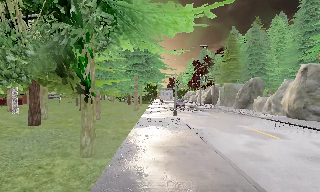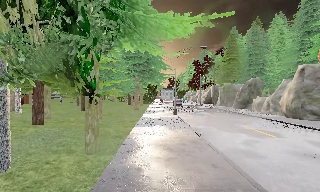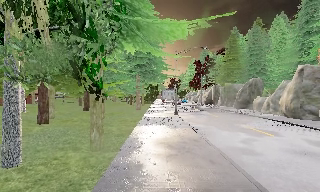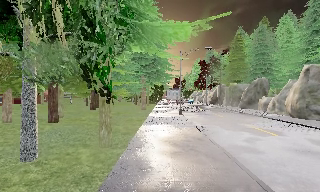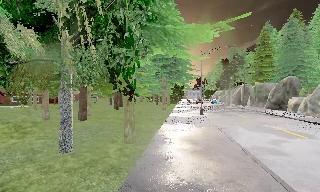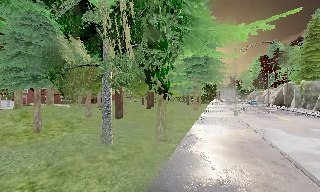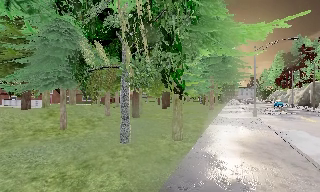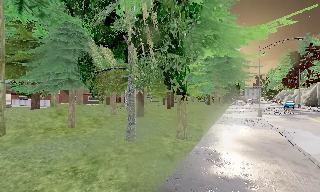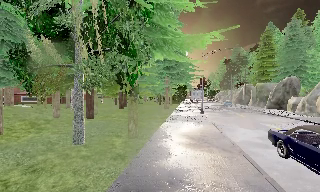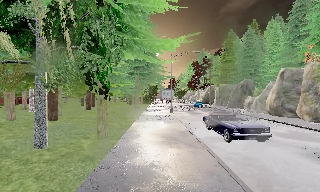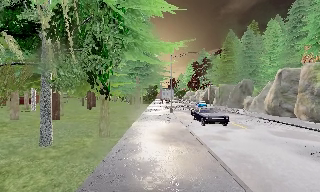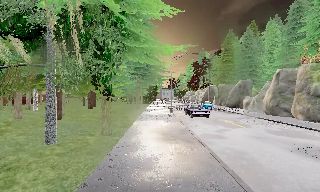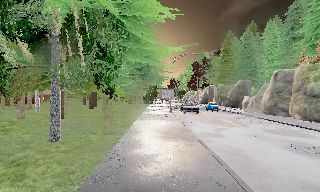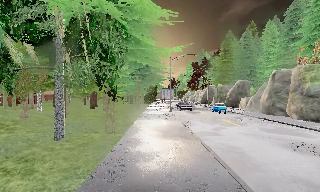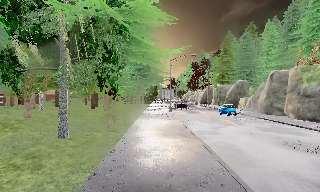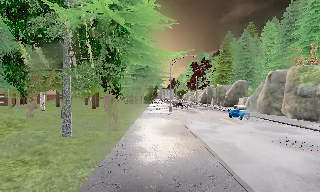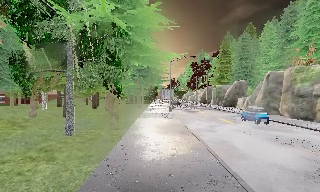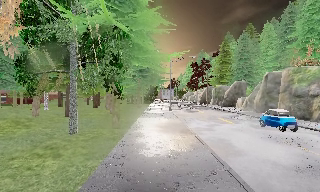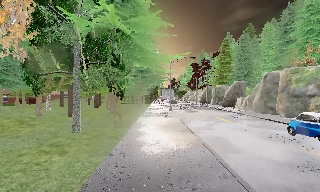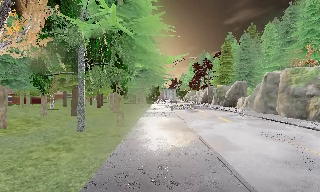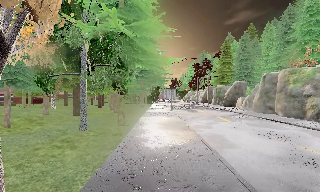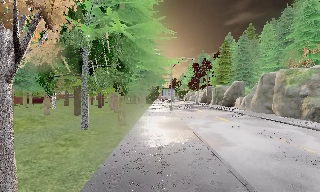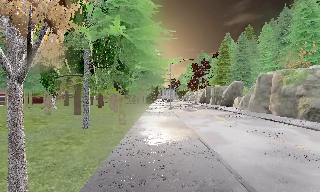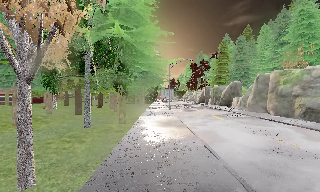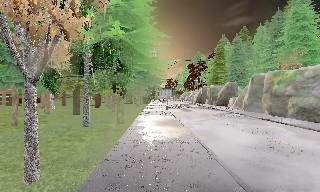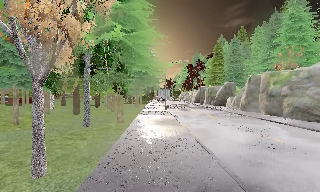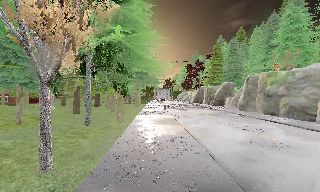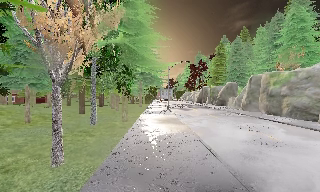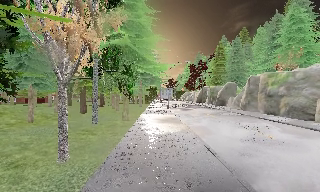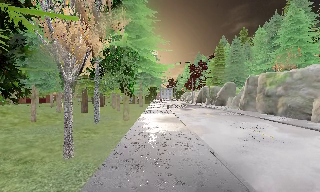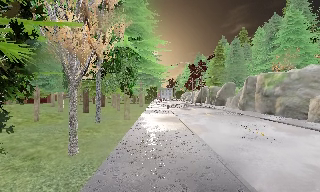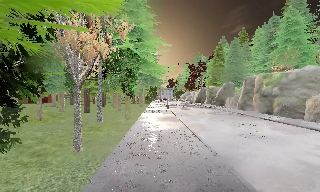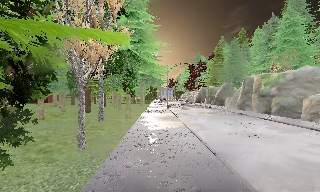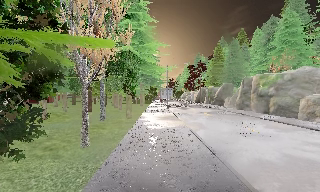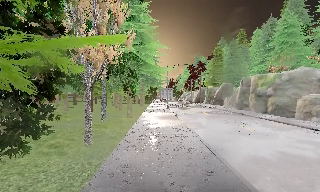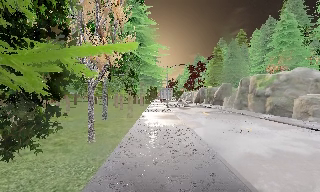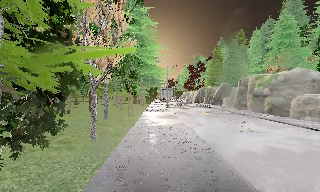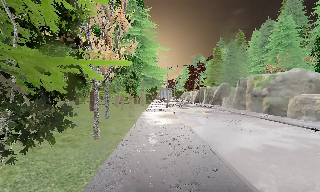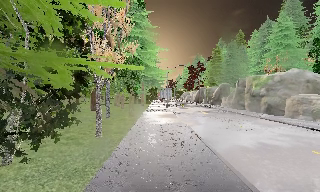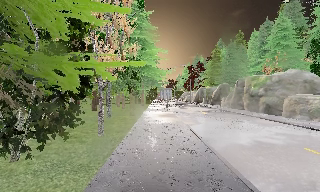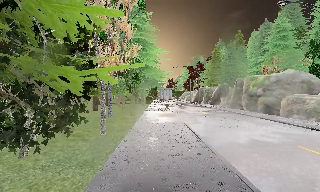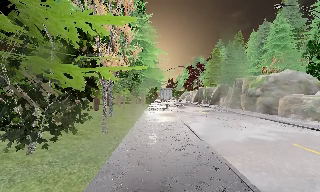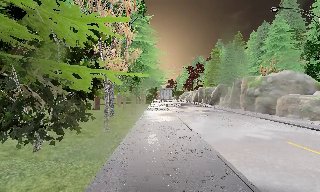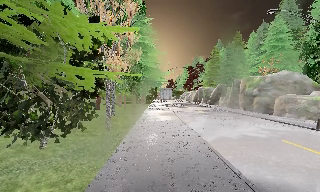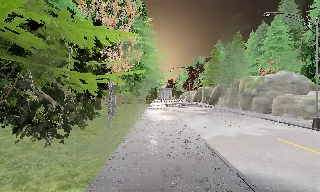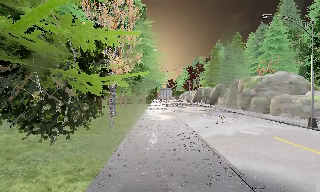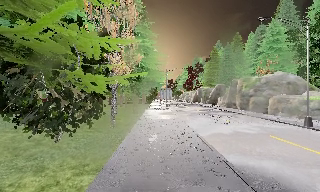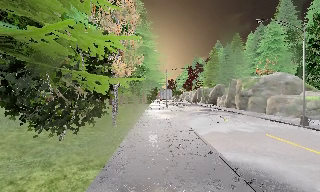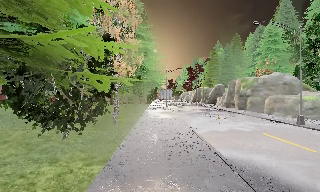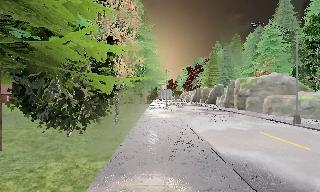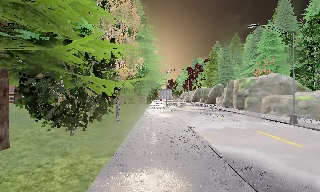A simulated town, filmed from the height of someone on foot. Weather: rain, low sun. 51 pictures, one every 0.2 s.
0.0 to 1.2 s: The camera pans to its left, which is counterclockwise from overhead, by about 25 degrees. It travels backward, about 1.5 m, so what stands in front gets smaller.
1.2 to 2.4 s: The scene slides to the left, as the camera pans about 25 degrees to its right. It travels backward, about 1.5 m, so what stands in front gets smaller.
2.4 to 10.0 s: The camera travels backward, about 12 m, so what stands in front gets smaller.
The film runs backward here.
